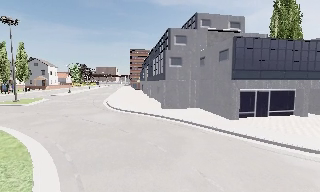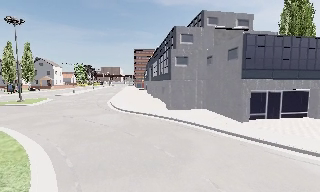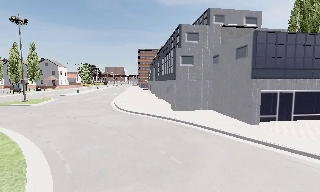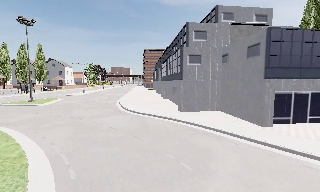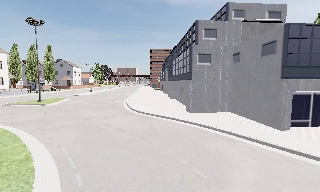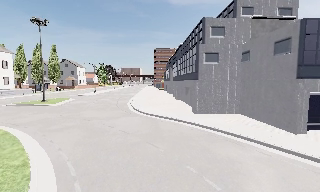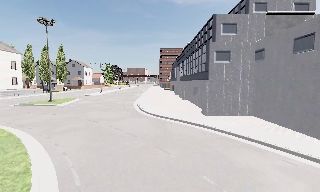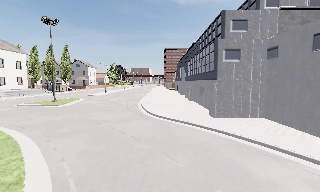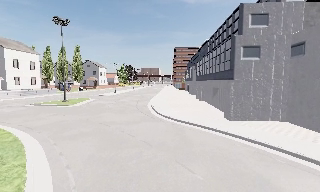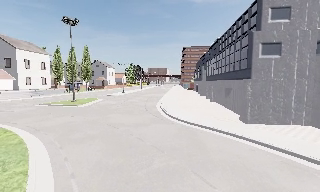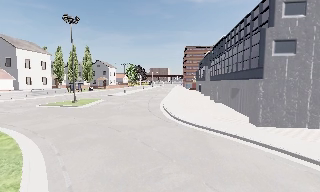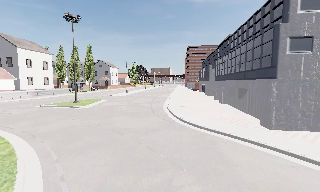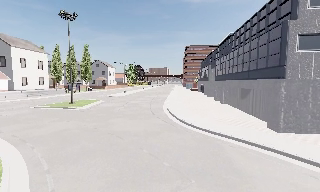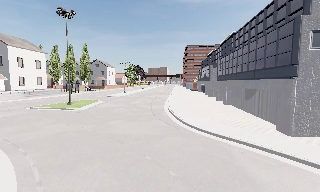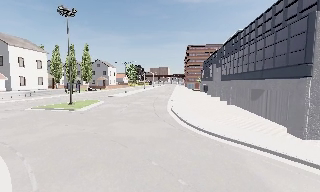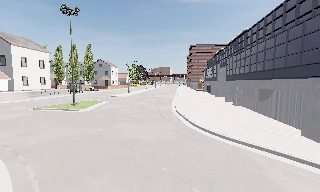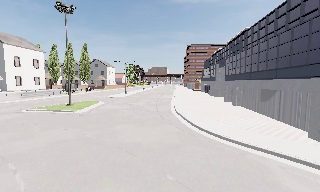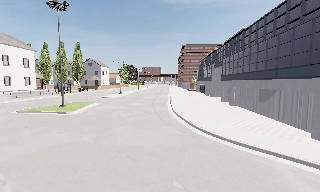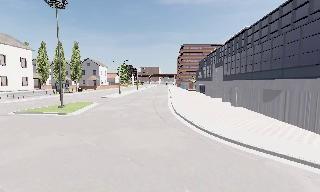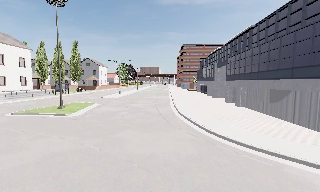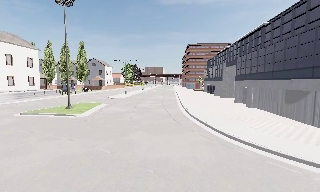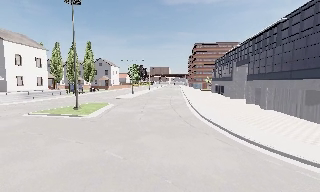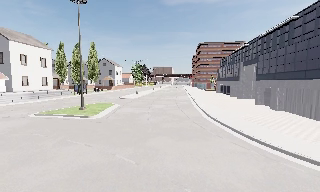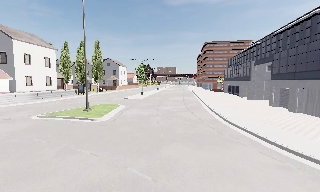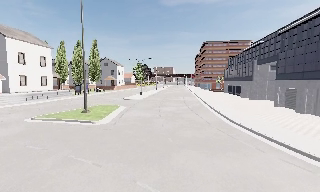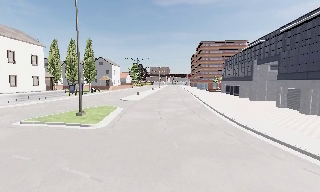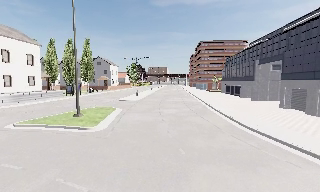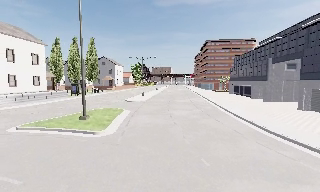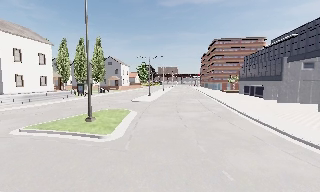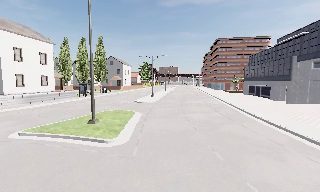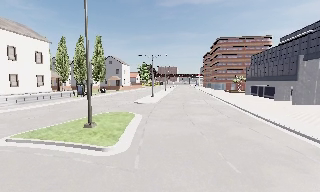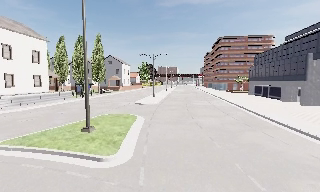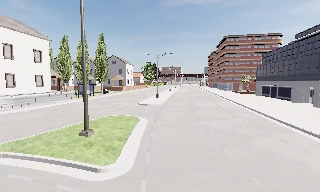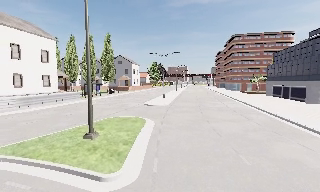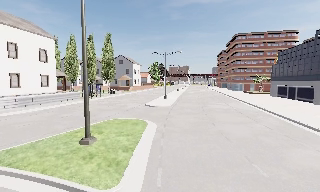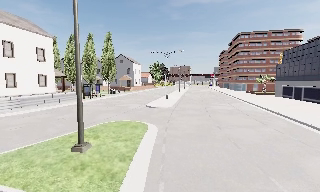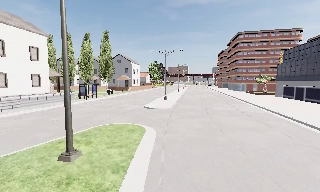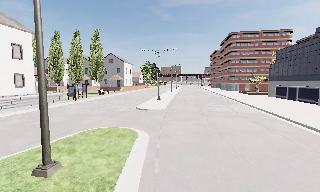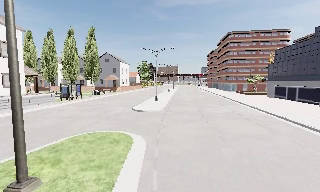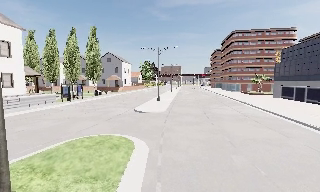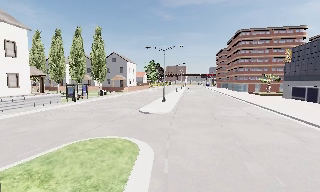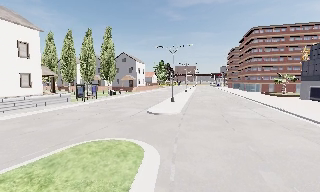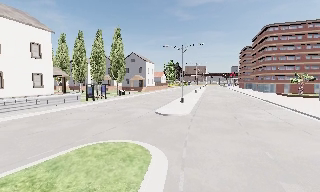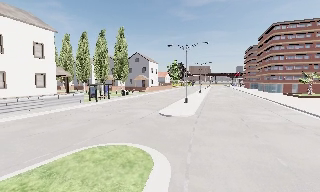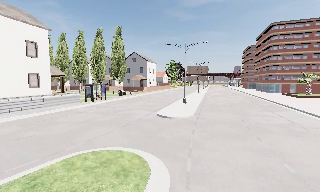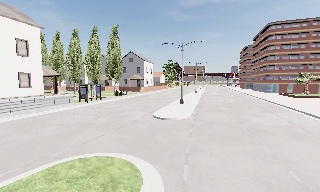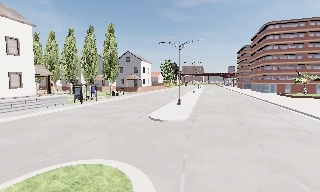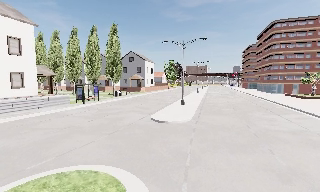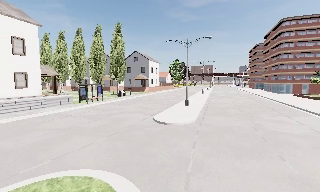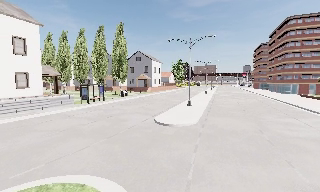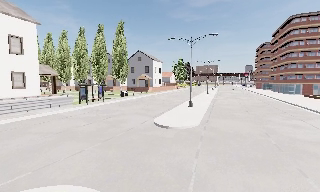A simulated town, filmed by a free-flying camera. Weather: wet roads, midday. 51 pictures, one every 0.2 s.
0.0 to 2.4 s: The camera swings to its left by about 15 degrees, and the scene slides to the right. It travels forward, about 7 m, so what stands in front looms larger.
2.4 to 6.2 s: The camera travels forward and to its left, about 14 m, so what stands in front looms larger. It gains speed.
6.2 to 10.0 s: The camera pans to its left, which is counterclockwise from overhead, by about 15 degrees. It travels forward, about 11 m, so what stands in front looms larger.
The film runs forward here.
